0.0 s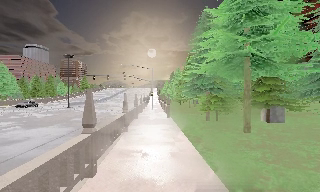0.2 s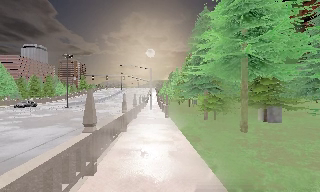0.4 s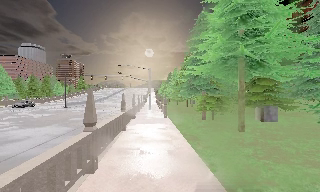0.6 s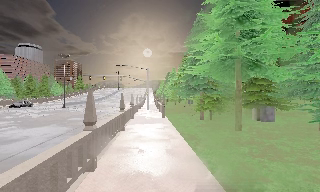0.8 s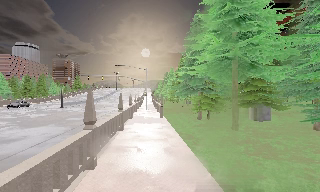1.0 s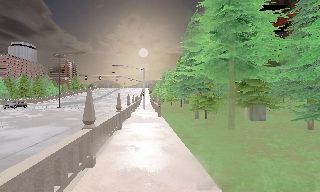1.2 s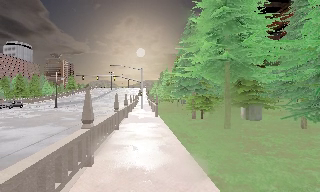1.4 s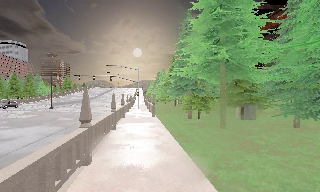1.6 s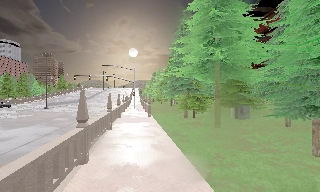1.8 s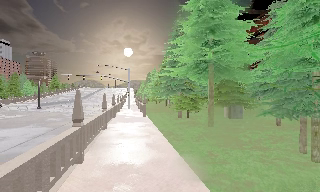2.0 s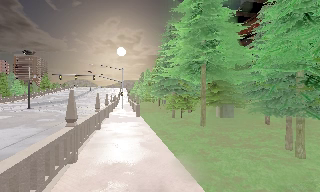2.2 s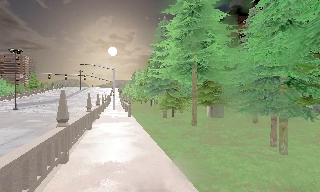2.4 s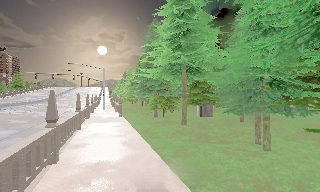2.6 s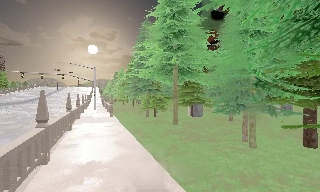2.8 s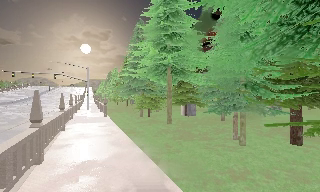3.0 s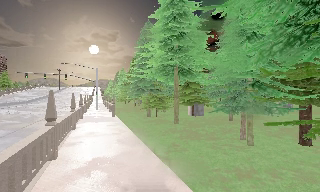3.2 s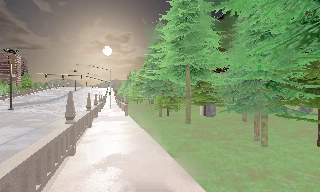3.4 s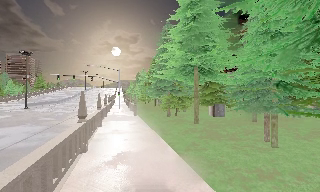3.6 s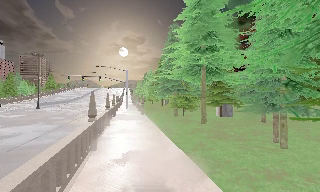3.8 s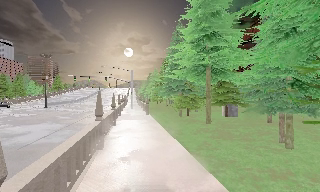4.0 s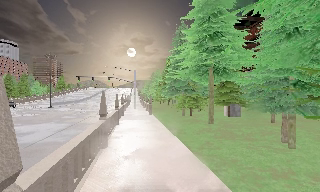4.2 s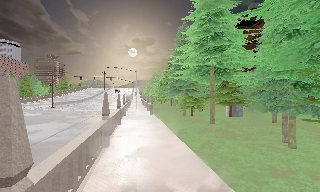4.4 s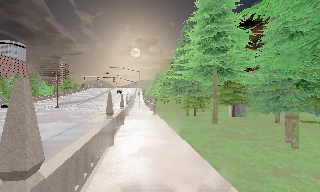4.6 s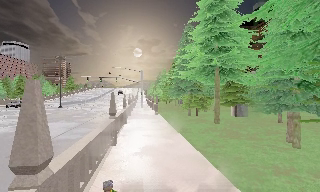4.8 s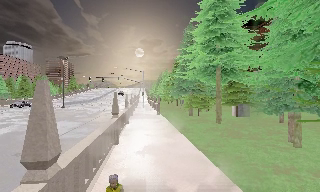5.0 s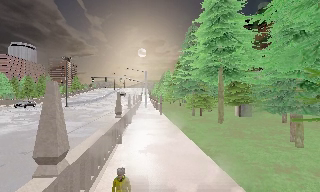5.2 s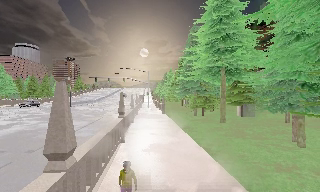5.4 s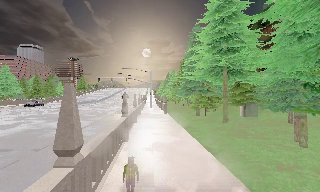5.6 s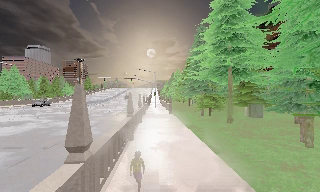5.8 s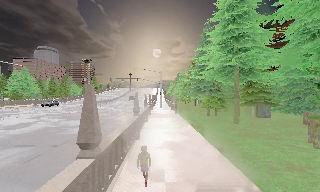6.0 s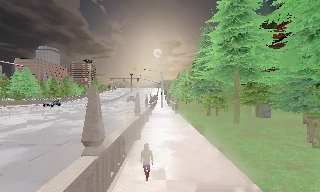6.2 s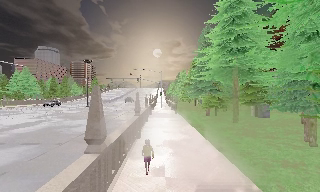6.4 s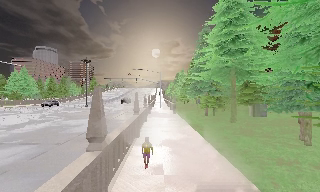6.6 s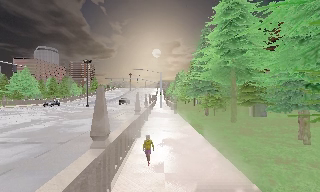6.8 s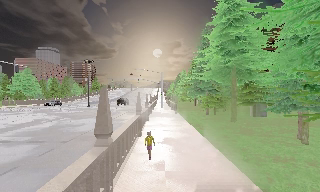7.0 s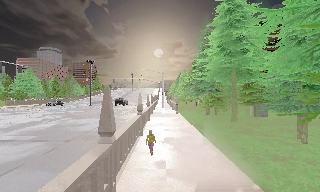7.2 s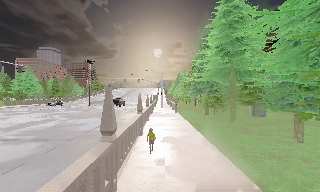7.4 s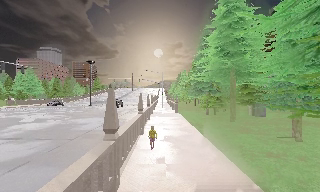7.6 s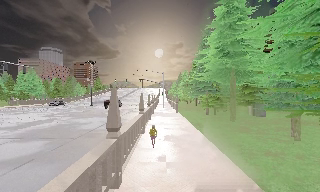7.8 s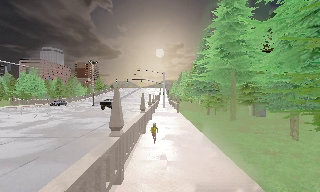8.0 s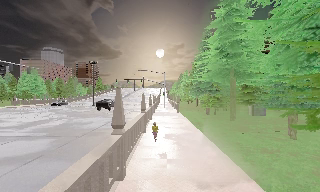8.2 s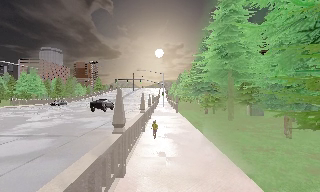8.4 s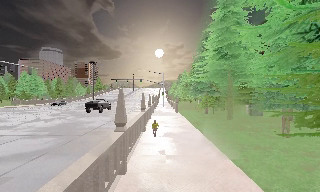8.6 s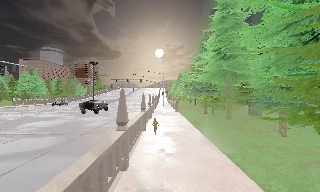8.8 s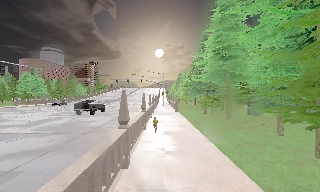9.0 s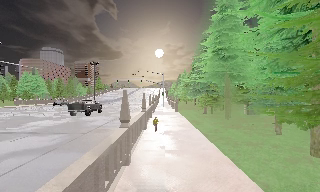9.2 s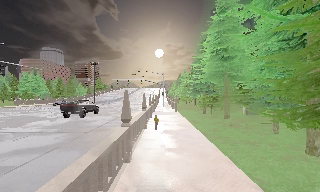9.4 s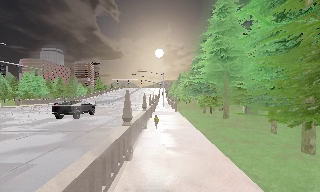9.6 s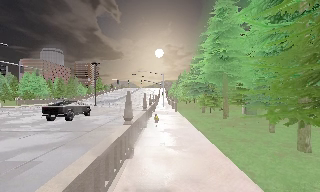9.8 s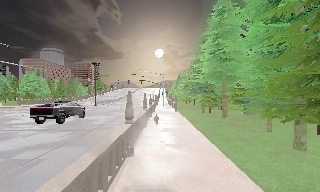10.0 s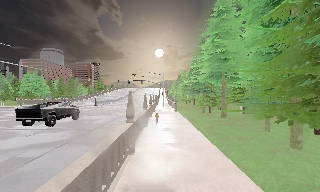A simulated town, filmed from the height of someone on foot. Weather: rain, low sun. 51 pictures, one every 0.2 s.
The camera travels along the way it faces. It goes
backward.
0.0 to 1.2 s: The camera travels backward, about 1 m, so what stands in front gets smaller.
1.2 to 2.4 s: The scene slides to the left, as the camera pans about 15 degrees to its right. It travels backward, about 1 m, so what stands in front gets smaller.
2.4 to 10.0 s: The camera pans to its left, which is counterclockwise from overhead, by about 20 degrees. It travels backward, about 6 m, so what stands in front gets smaller.
The film runs backward here.
